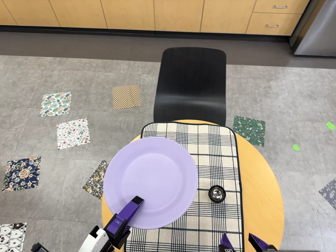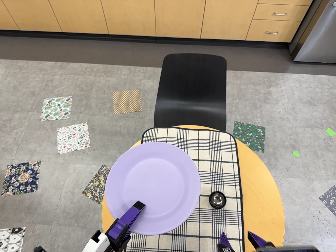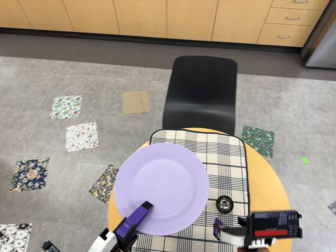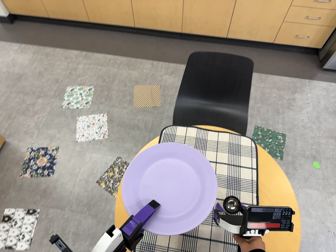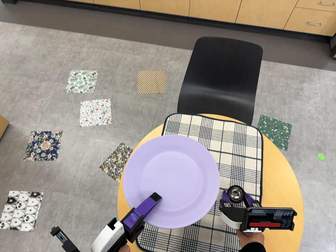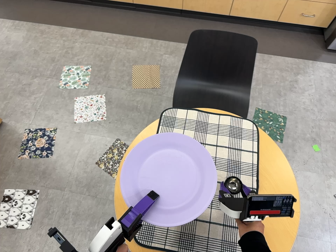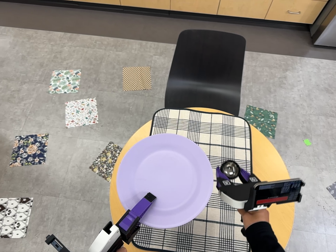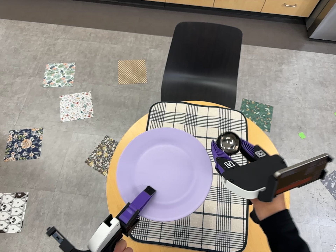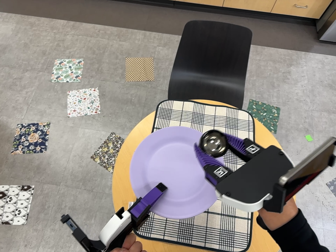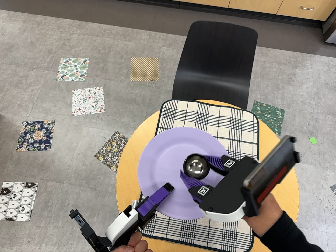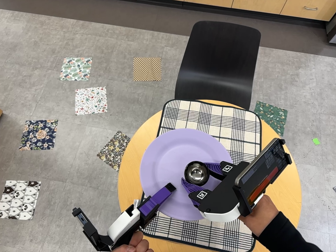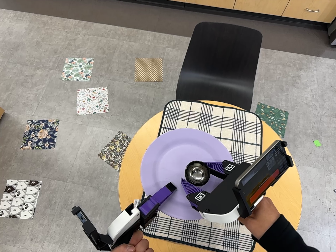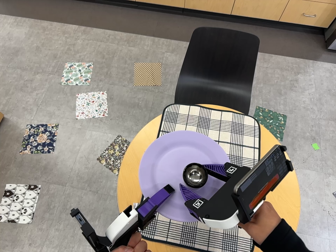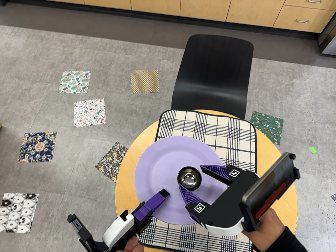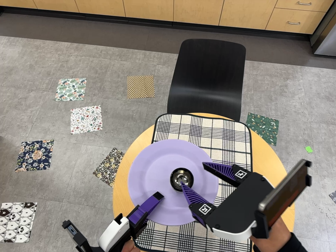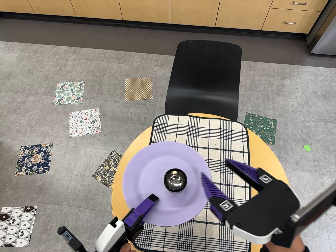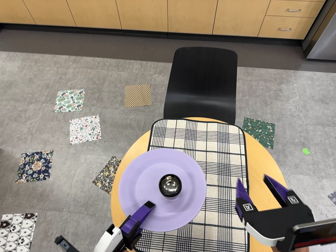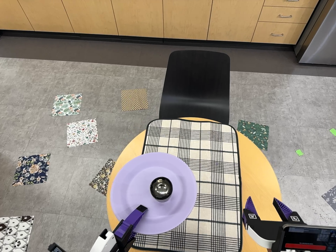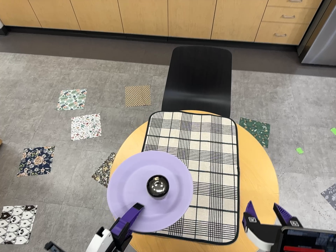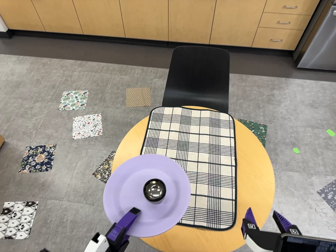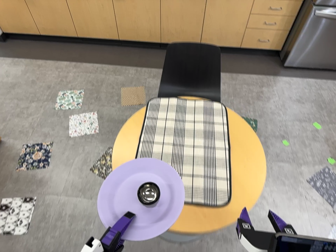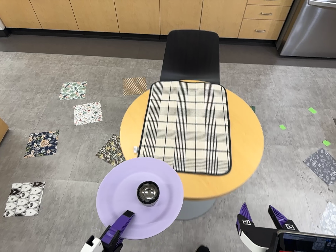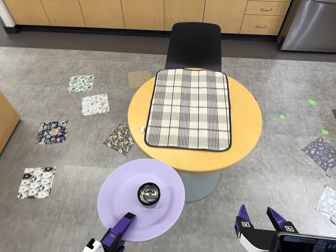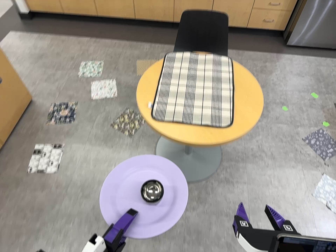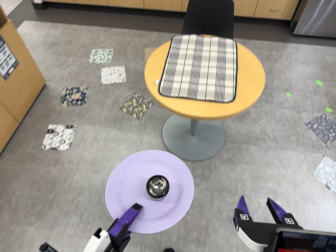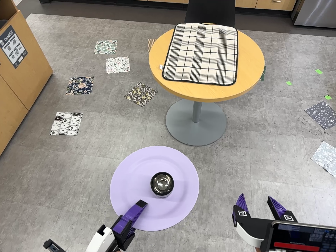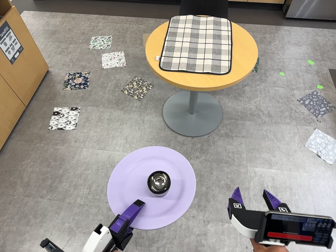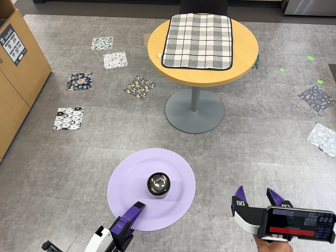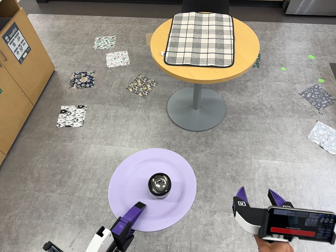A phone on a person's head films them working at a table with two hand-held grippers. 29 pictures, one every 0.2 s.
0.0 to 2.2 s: The camera travels to its left, about 6 cm, so close, fixed things drift to the right.
2.2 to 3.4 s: The camera travels backward, toward the bottom of its view and to its right, about 12 cm, so what stands in front gets smaller.
3.4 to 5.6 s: The camera travels toward the bottom of its view and backward, about 110 cm, so close, fixed things drift upward.
The film runs backward here.
